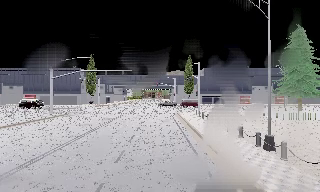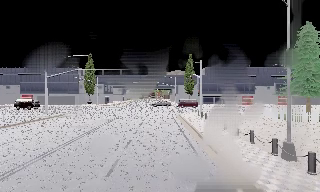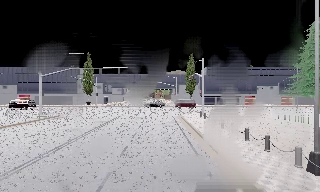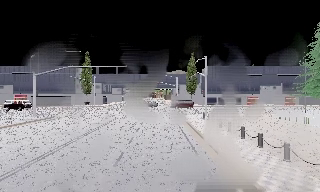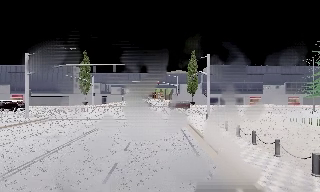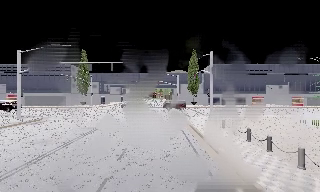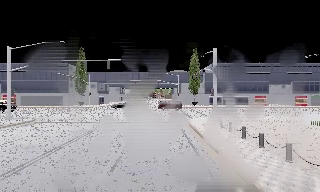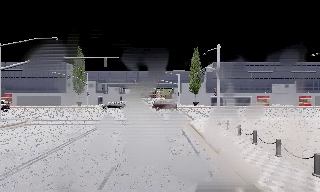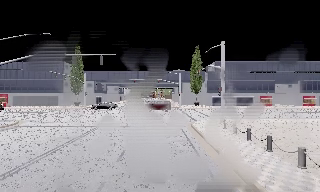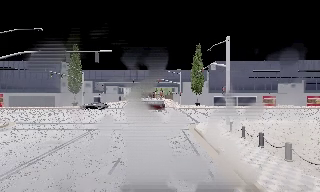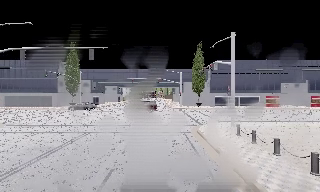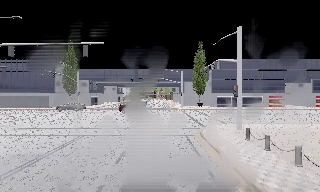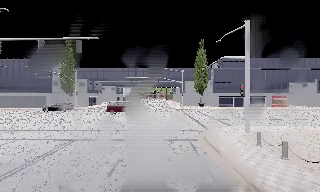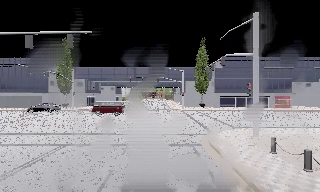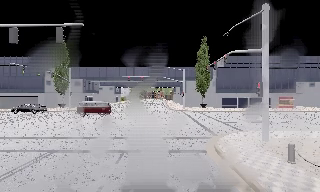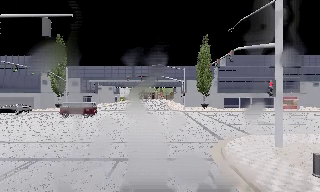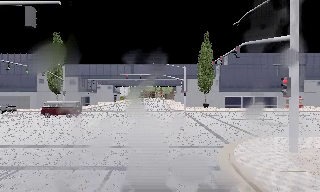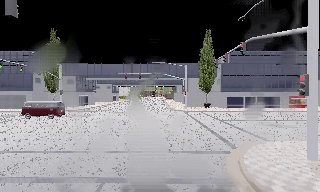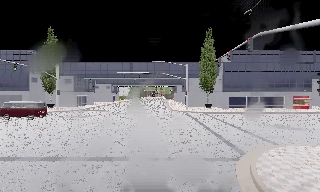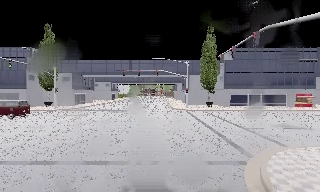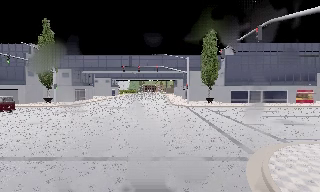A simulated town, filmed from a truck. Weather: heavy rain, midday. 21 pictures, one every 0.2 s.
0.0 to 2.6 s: The camera travels forward, about 14 m, so what stands in front looms larger.
2.6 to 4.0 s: The camera travels forward, about 5 m, so what stands in front looms larger. It loses speed.
The film runs forward here.
